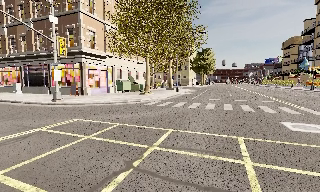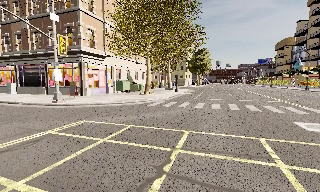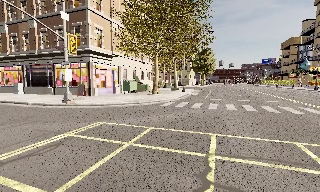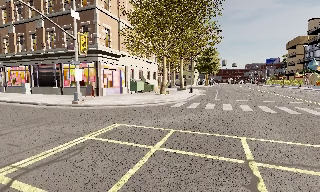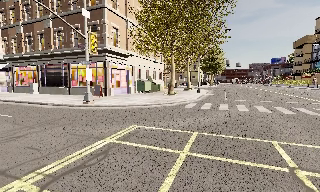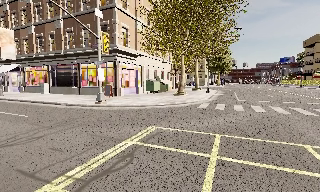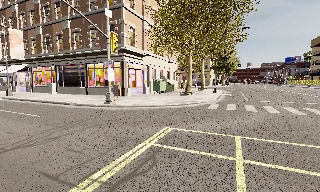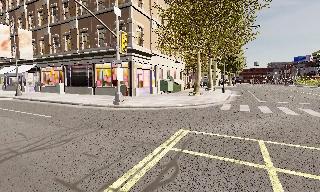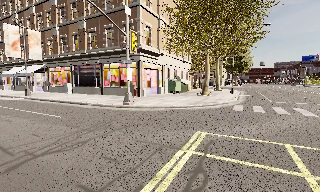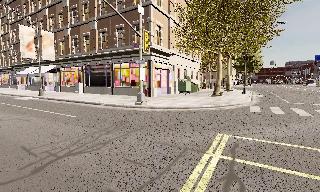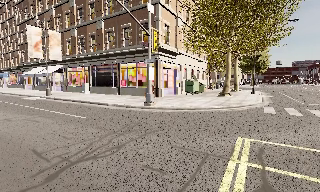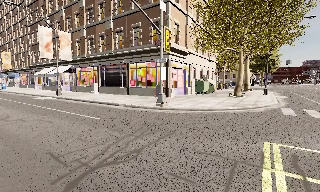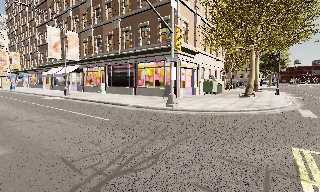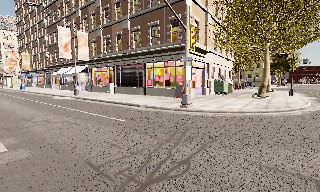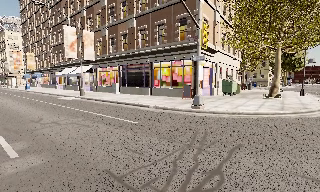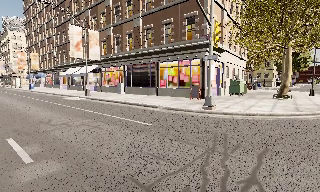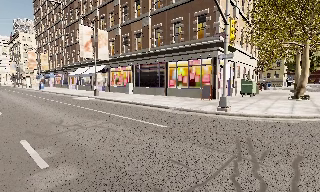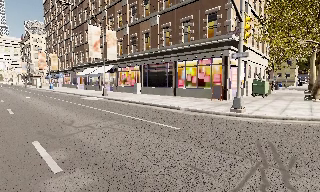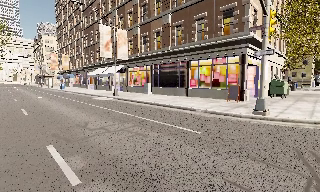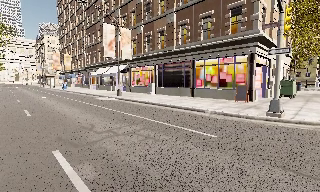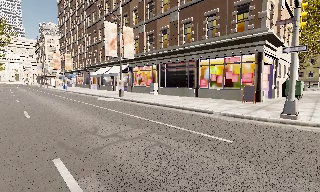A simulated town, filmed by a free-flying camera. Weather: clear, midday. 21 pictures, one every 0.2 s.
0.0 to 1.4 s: The camera travels to its left, about 4 m, so close, fixed things drift to the right. It loses speed.
1.4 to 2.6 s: The camera swings to its left by about 10 degrees, and the scene slides to the right. It travels to its left and forward, about 2.5 m, so close, fixed things drift to the right.
2.6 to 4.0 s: The camera travels to its left and forward, about 3.5 m, so close, fixed things drift to the right.
The film runs forward here.
